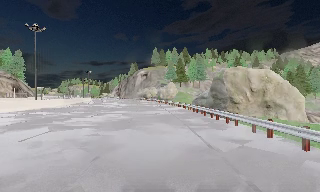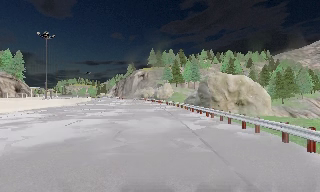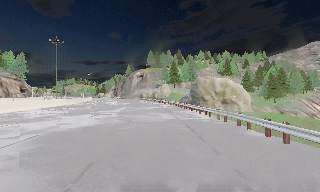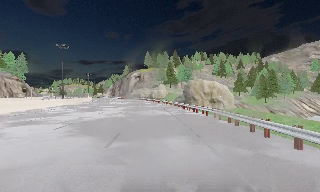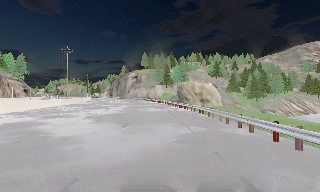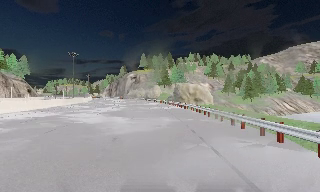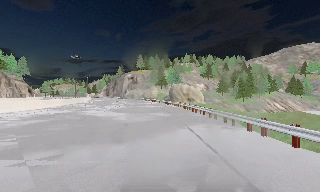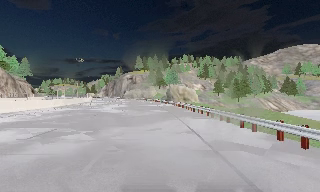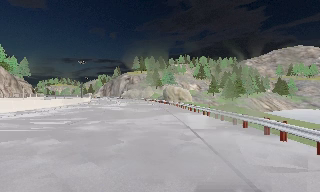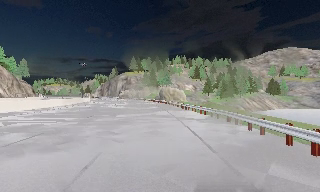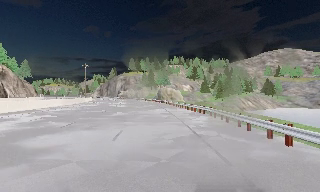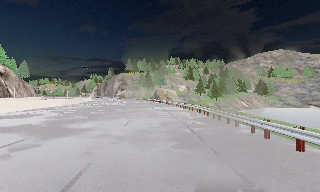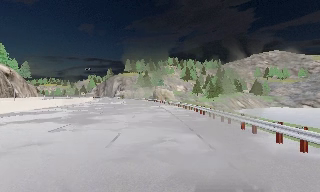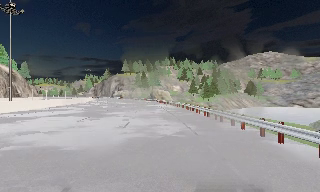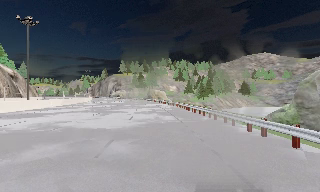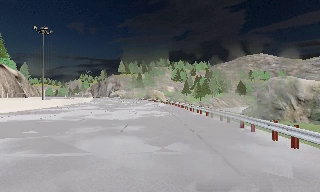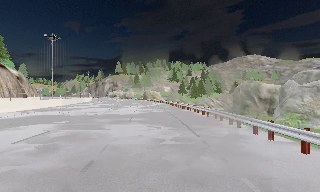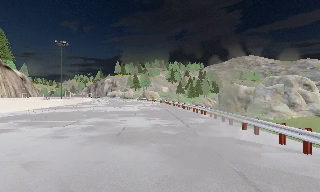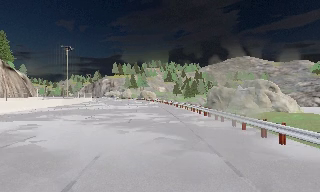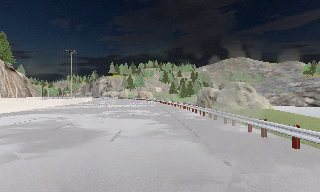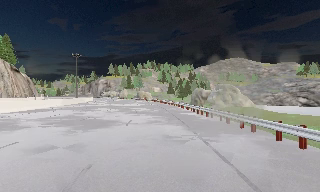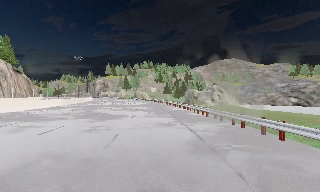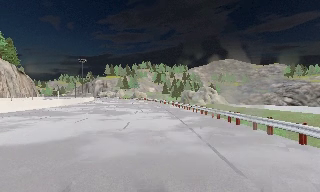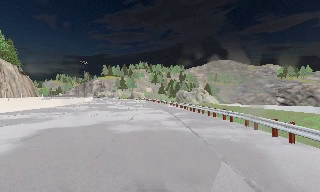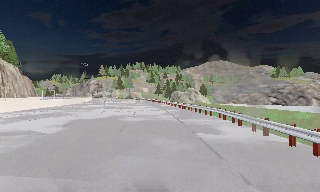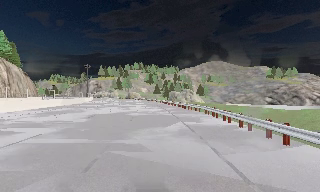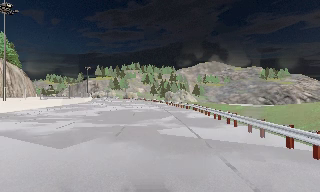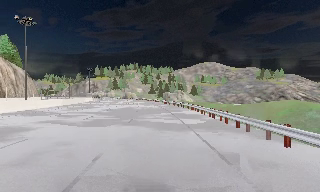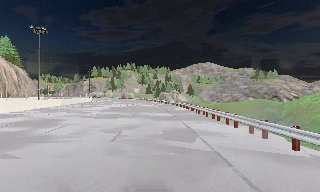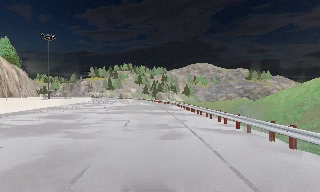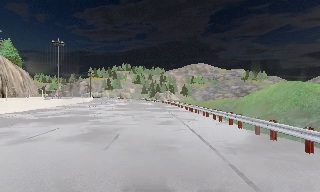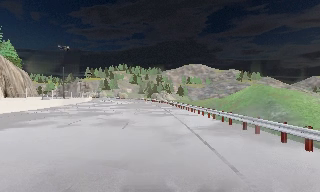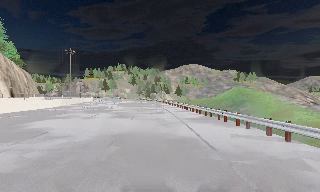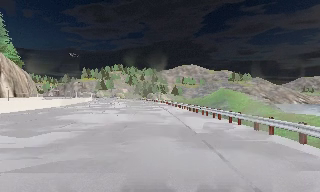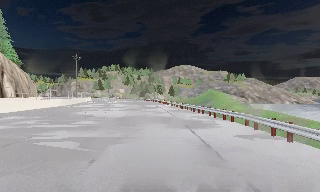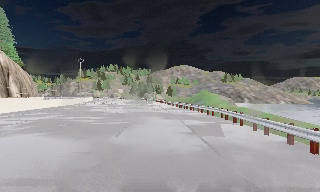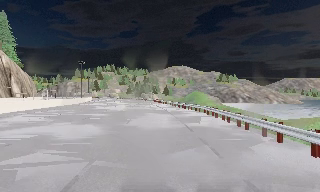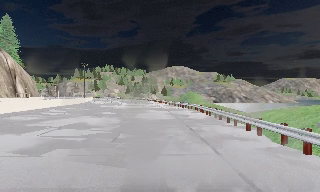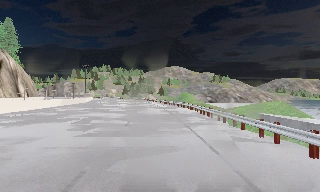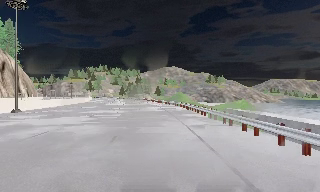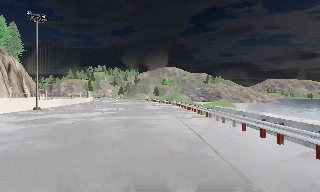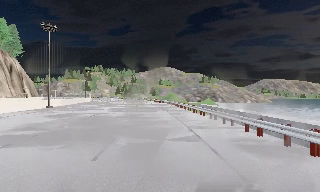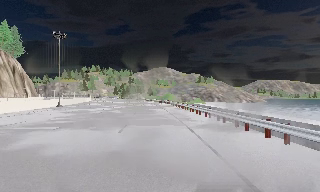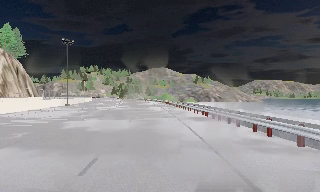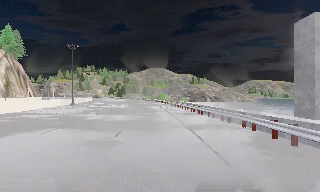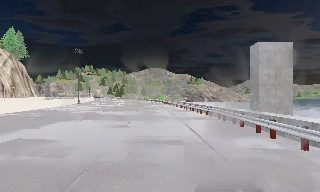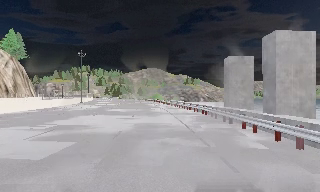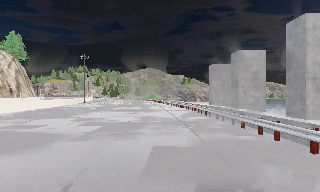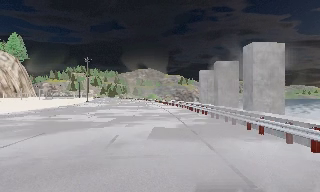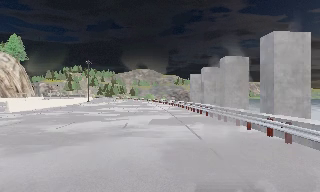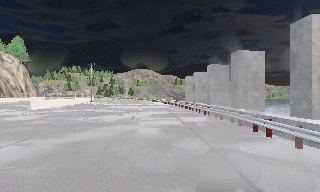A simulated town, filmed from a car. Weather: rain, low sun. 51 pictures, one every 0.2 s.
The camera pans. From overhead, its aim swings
clockwise.
The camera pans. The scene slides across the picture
to the left.
0.0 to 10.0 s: The camera swings to its right by about 50 degrees, and the scene slides to the left. It travels backward, about 165 m.
The film runs backward here.
